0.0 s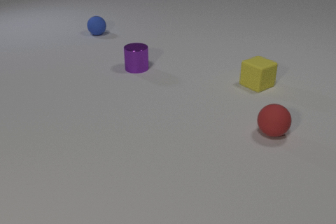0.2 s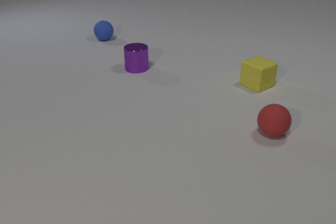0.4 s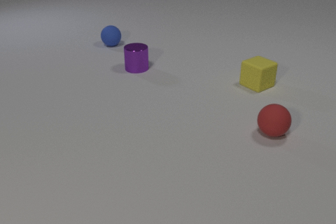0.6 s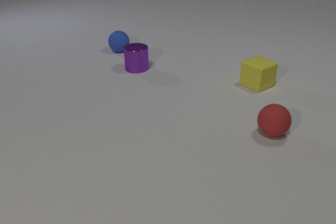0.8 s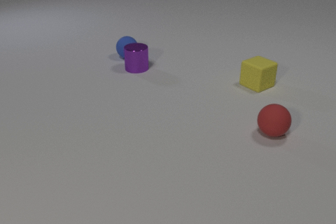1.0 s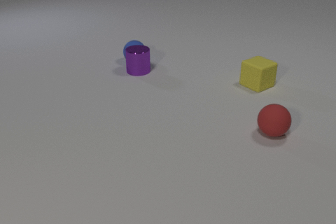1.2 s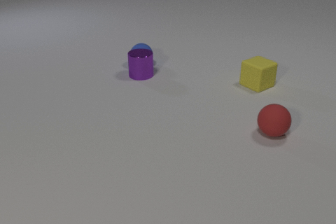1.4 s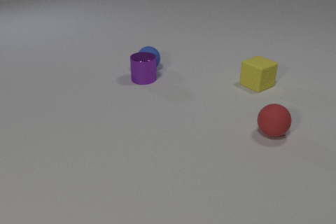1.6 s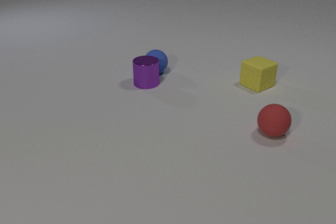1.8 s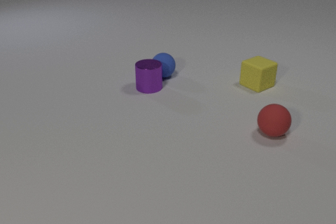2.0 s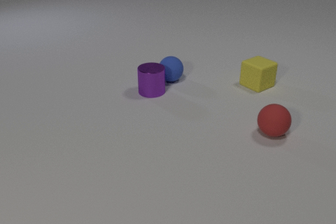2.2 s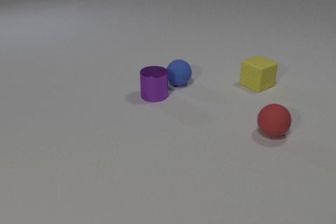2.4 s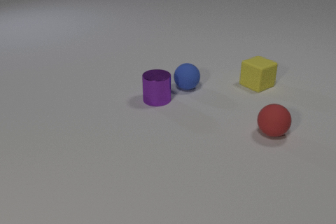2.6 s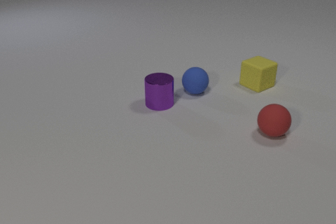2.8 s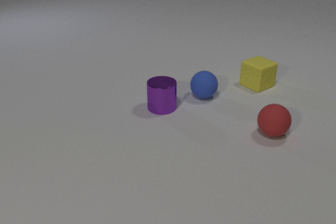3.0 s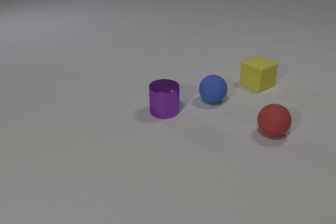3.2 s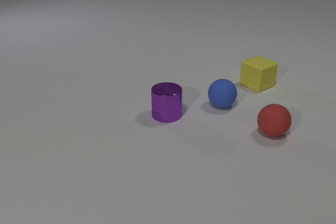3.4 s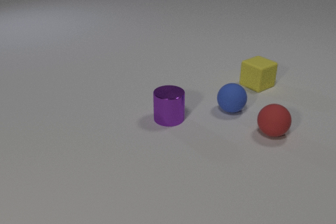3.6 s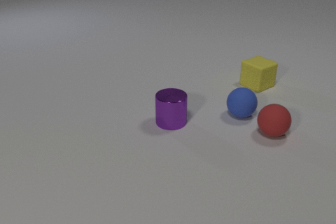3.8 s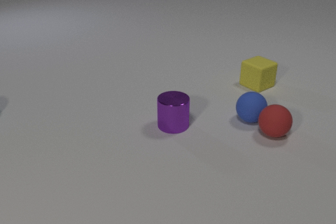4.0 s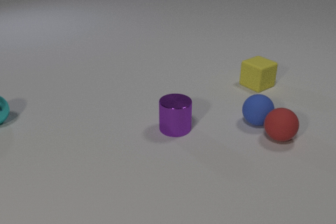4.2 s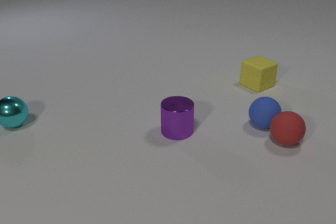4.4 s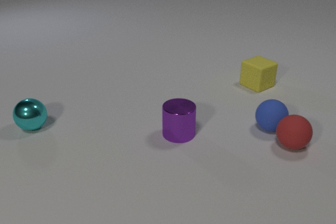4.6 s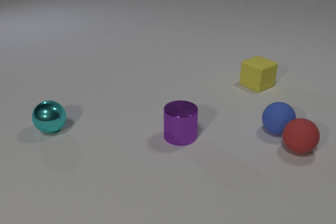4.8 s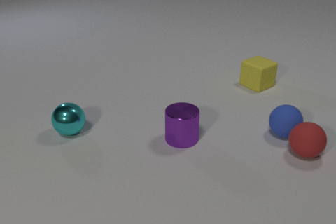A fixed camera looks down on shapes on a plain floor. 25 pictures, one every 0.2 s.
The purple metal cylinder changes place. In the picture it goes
toward the camera.
0.0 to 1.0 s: The blue rubber sphere rolls toward the camera and to the right. The purple metal cylinder slides toward the camera. The blue rubber sphere and the purple metal cylinder collide.
1.0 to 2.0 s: The blue rubber sphere rolls toward the camera and to the right. The purple metal cylinder slides toward the camera.
2.0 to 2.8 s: The blue rubber sphere rolls toward the camera and to the right. The purple metal cylinder slides toward the camera.
2.8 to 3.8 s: The blue rubber sphere rolls to the right and toward the camera. The purple metal cylinder slides toward the camera. The blue rubber sphere and the red rubber sphere collide.
3.8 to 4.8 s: The blue rubber sphere rolls to the right and toward the camera. The purple metal cylinder slides toward the camera. The cyan metal sphere comes in at the left edge, rolls to the right and toward the camera. The red rubber sphere rolls to the right and toward the camera.
How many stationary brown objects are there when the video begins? 0.
Are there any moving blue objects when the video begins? yes.
What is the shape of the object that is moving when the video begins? sphere.
